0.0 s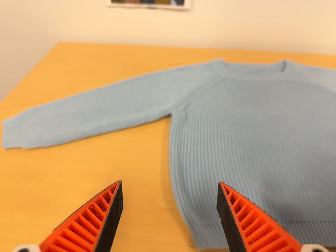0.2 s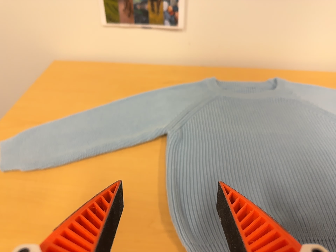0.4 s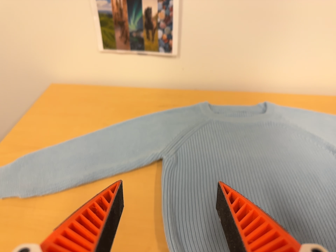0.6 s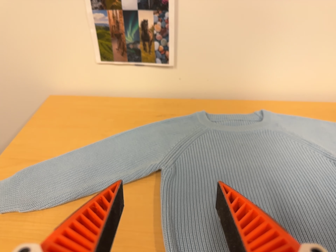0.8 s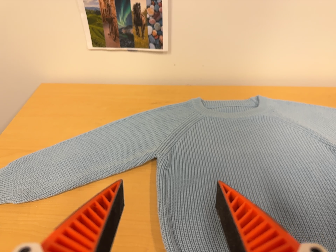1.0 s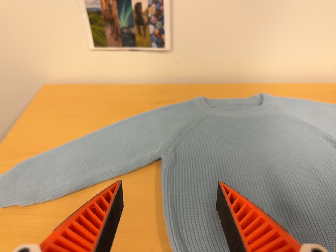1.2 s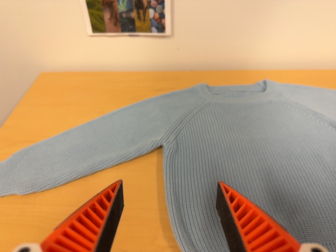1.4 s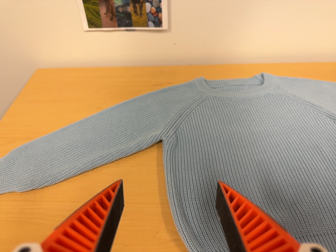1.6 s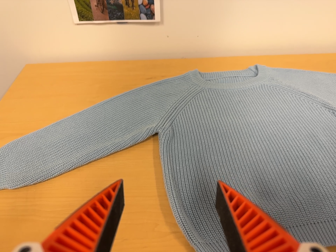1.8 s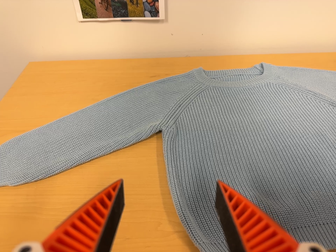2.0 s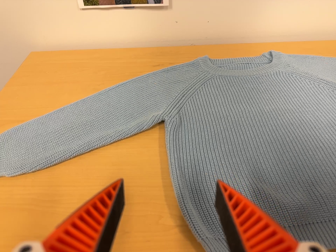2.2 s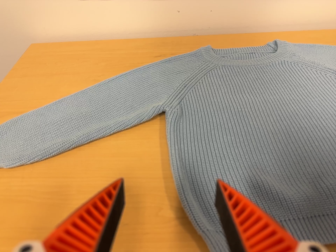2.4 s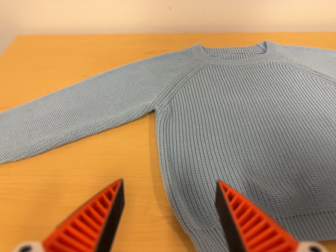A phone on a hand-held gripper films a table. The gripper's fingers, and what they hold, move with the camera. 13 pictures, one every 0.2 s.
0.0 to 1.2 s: The camera travels toward the top of its view, about 6 cm, so close, fixed things drift downward.
1.2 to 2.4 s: The camera travels forward, about 7 cm, so what stands in front looms larger.
The film runs forward here.
